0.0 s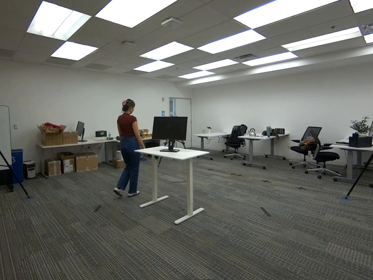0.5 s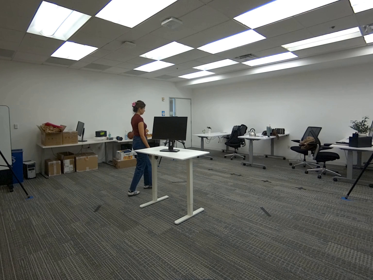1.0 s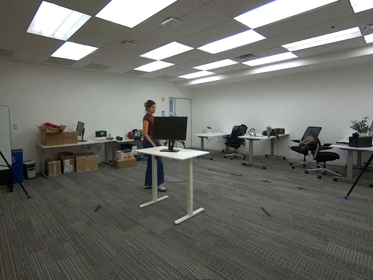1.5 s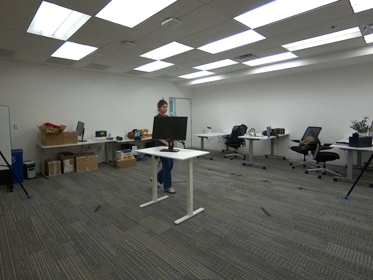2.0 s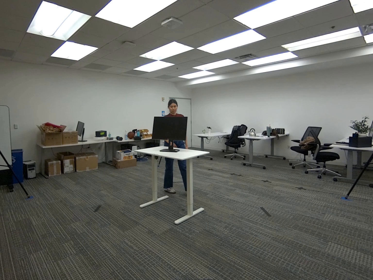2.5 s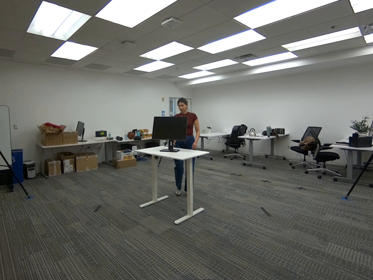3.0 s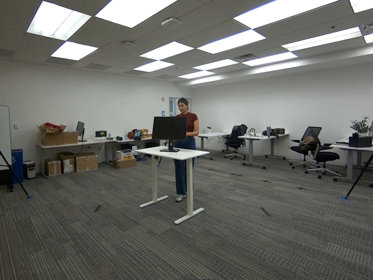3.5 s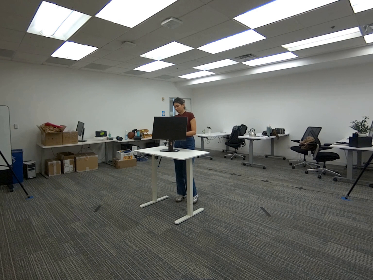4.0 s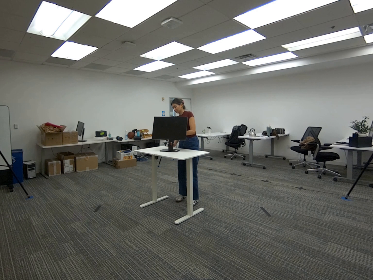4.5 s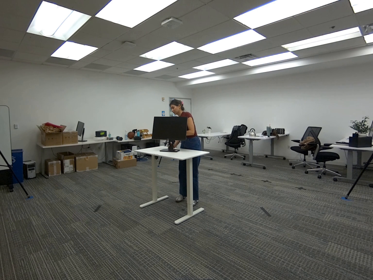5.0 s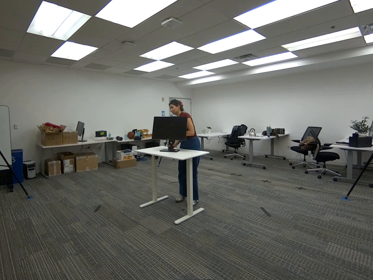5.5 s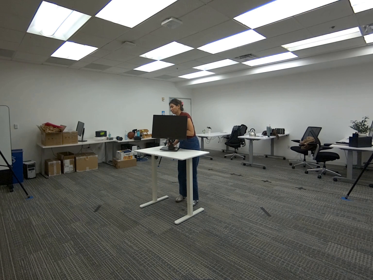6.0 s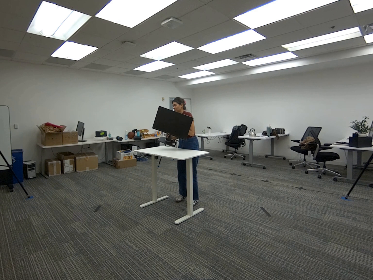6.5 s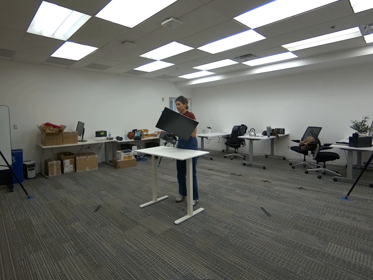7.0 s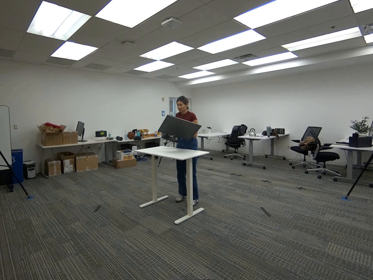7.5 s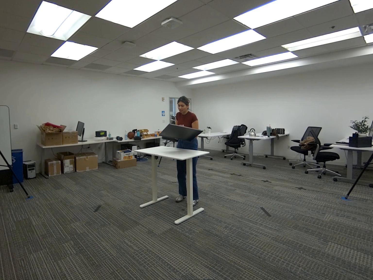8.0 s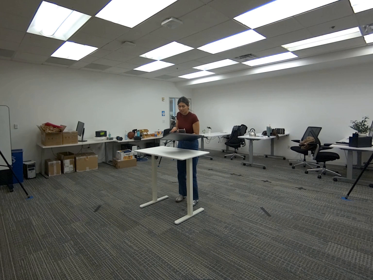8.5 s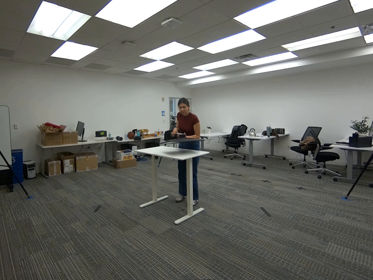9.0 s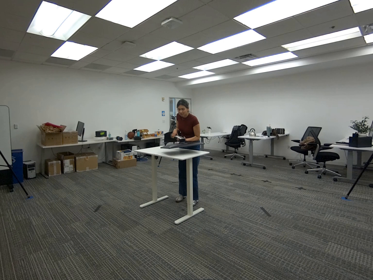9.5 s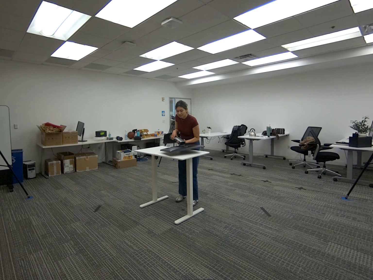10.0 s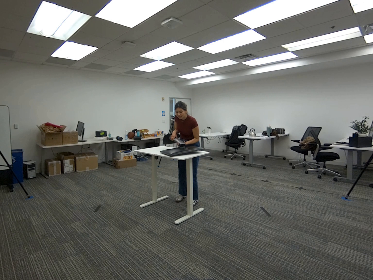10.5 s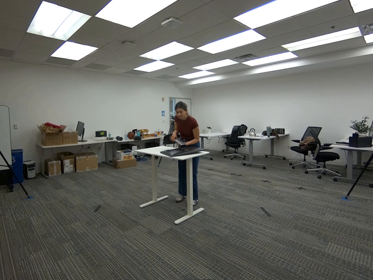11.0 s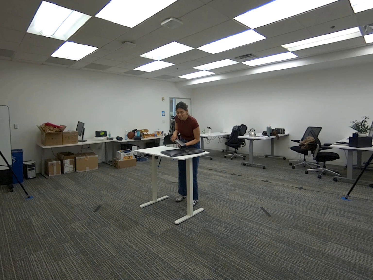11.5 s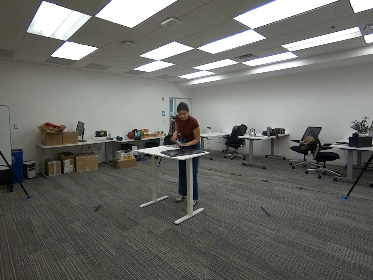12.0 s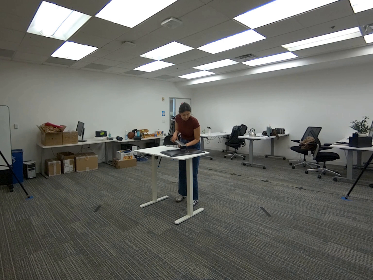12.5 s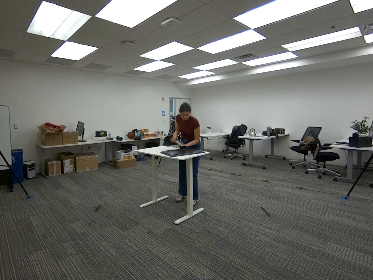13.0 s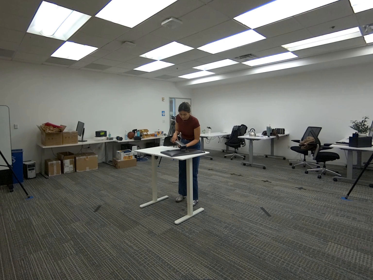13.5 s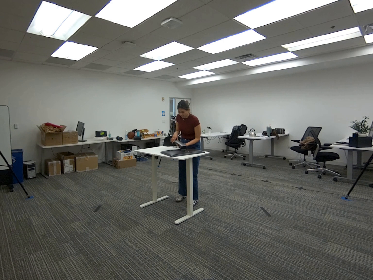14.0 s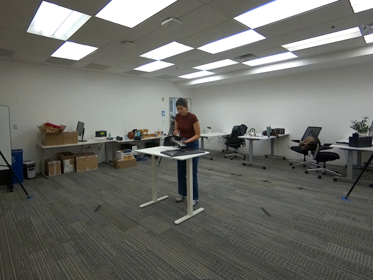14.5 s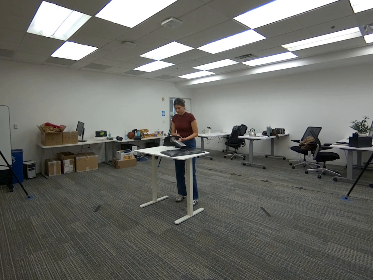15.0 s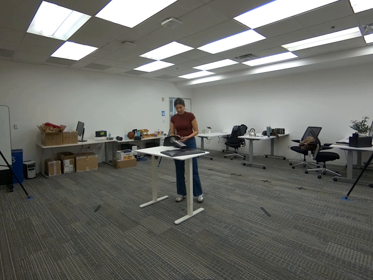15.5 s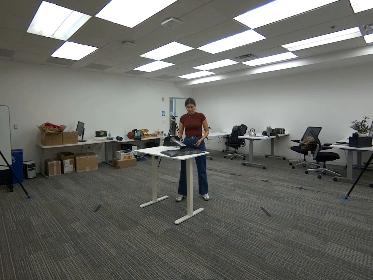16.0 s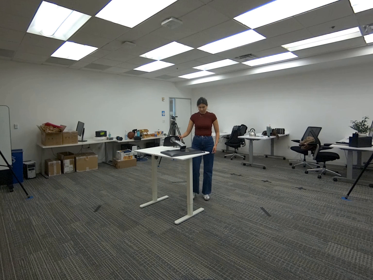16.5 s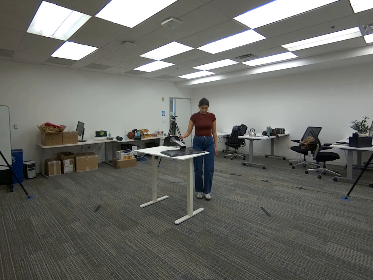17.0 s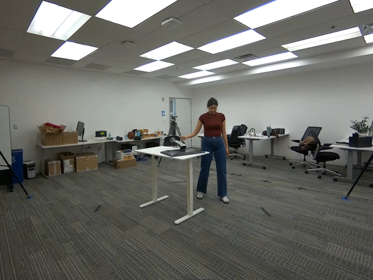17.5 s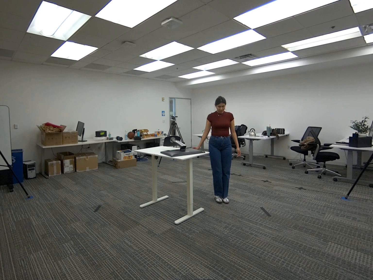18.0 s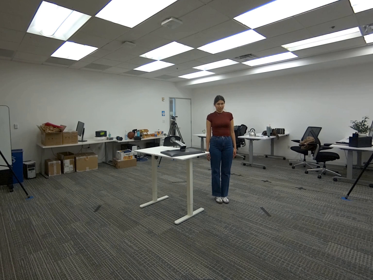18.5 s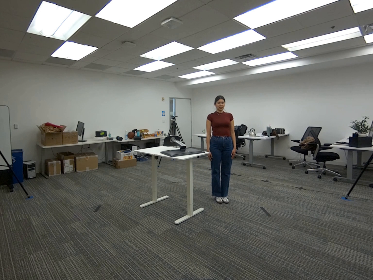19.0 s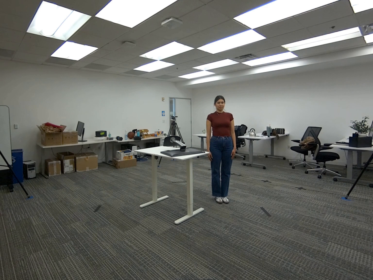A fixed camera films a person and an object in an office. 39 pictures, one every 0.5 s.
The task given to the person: Walk over to the monitor on the white desk and face the monitor face down.
